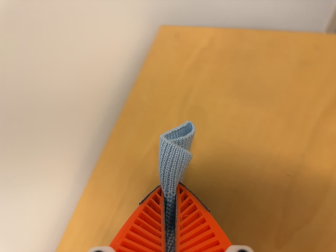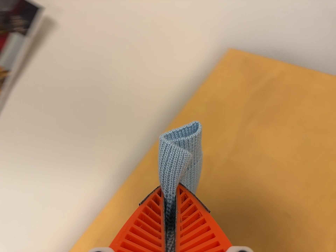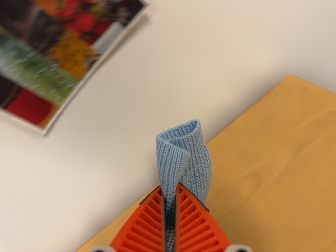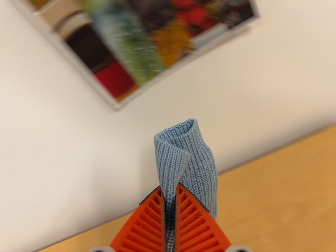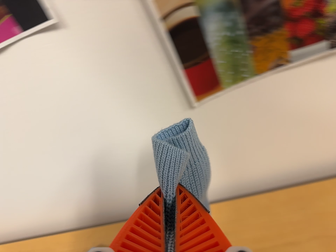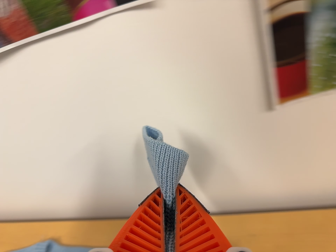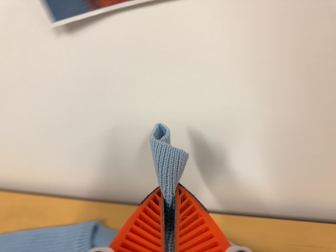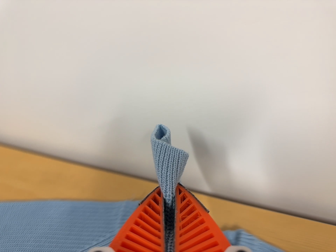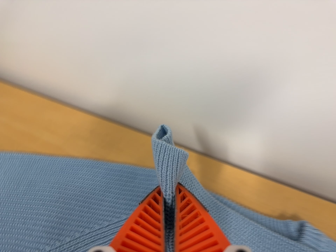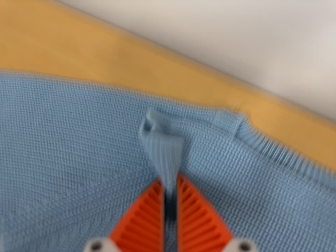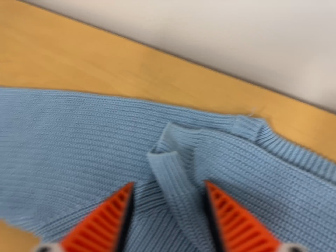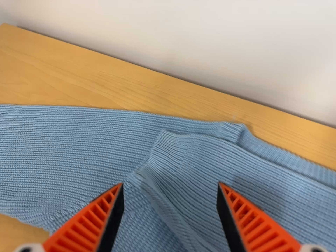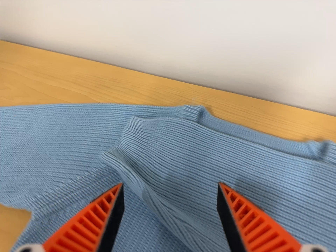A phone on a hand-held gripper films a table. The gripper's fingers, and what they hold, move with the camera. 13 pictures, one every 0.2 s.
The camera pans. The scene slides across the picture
to the right.
The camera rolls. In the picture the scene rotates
clockwise.
0.0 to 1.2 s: The scene slides to the right, as the camera pans about 15 degrees to its left. It travels to its left, about 50 cm, so close, fixed things drift to the right. It rolls about its line of sight by about 65 degrees, and the scene rotates clockwise.
1.2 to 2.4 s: The camera swings to its left by about 15 degrees, and the scene slides to the right. It travels to its left, forward and toward the bottom of its view, about 16 cm, so close, fixed things drift to the right. Its aim tips toward the bottom of its view by about 15 degrees, and the scene shifts upward. It rolls about its line of sight by about 10 degrees, and the scene rotates clockwise.
The film runs forward here.
